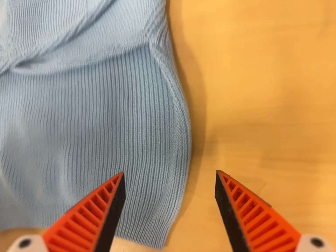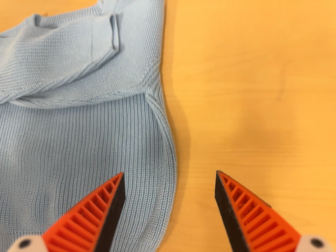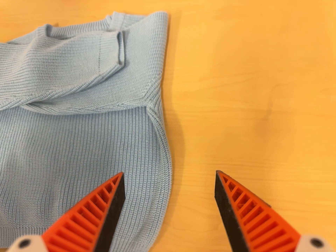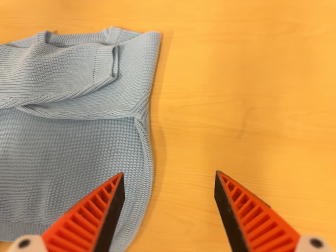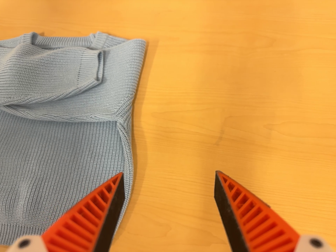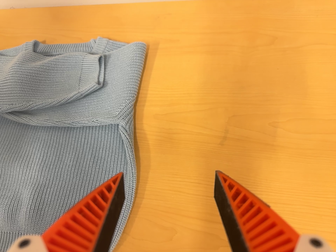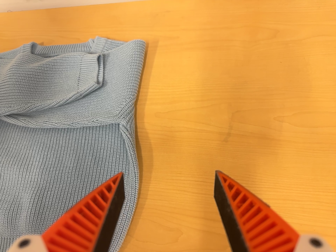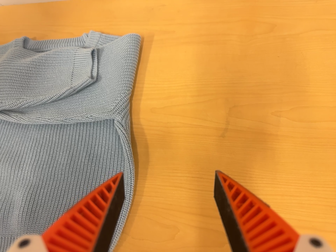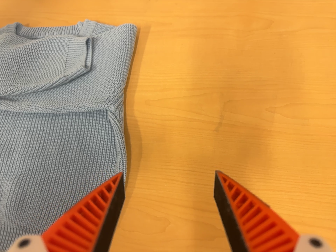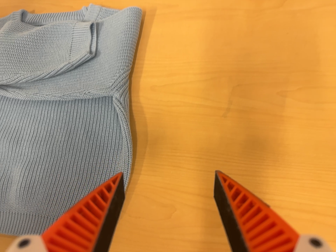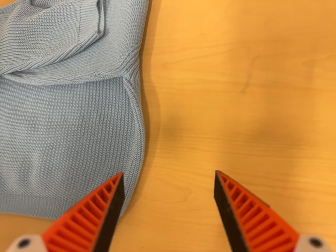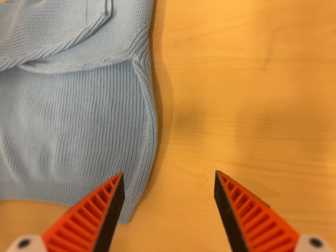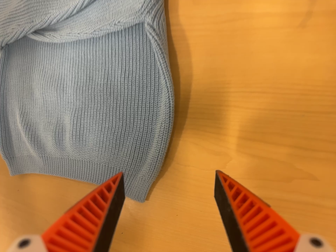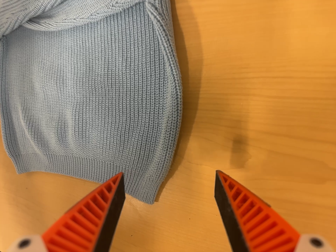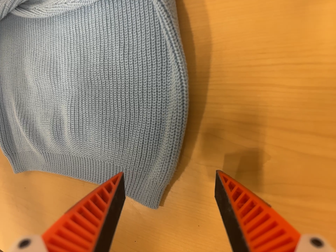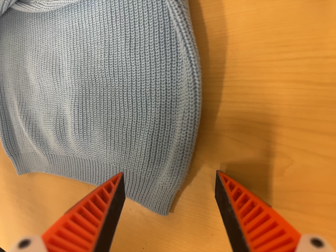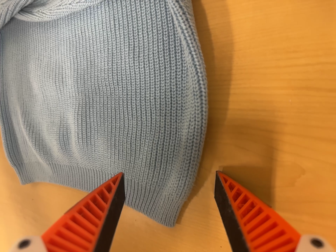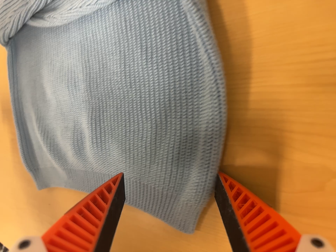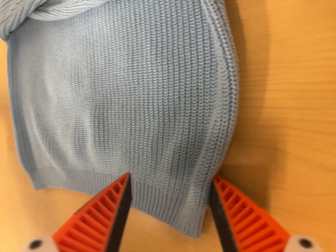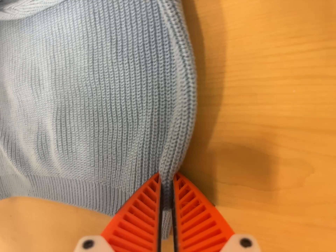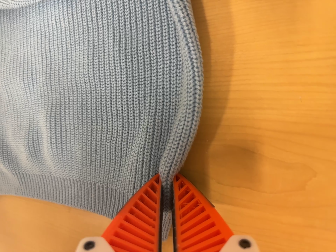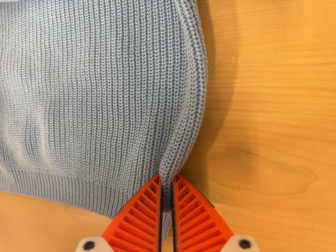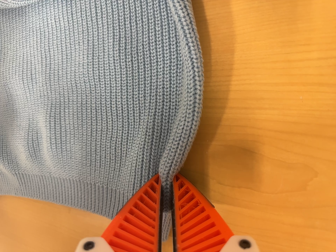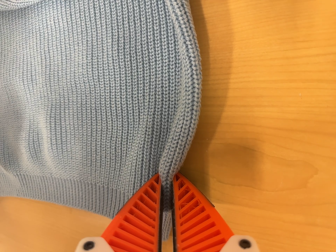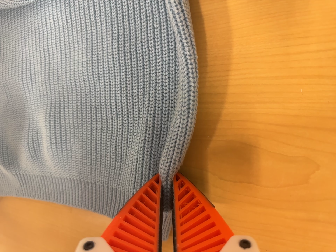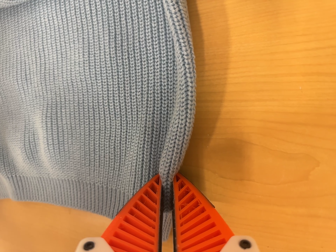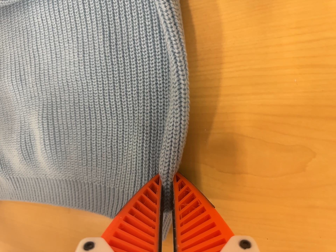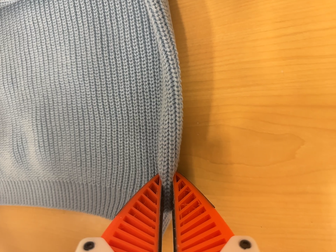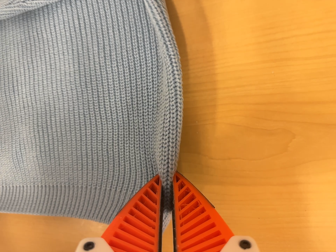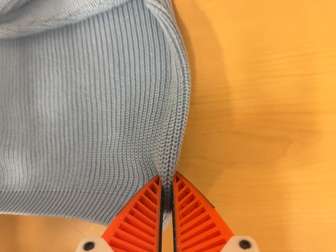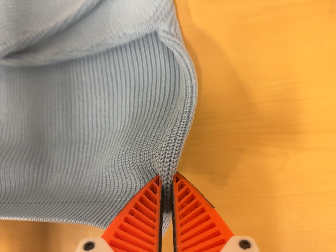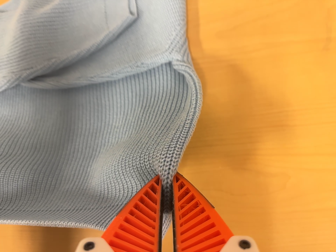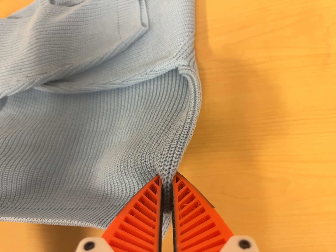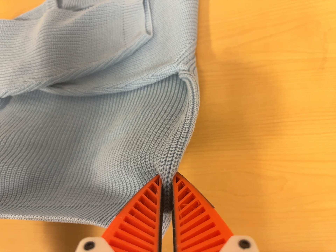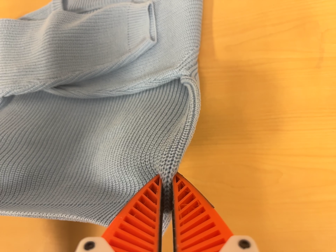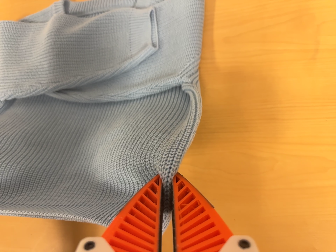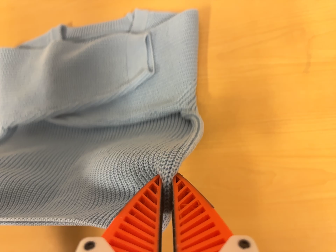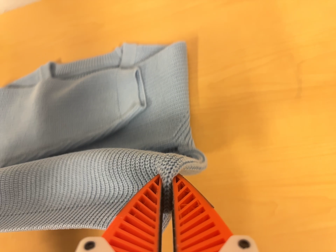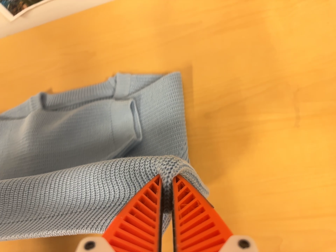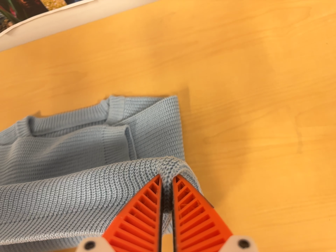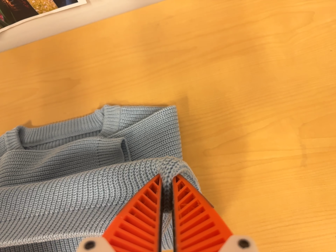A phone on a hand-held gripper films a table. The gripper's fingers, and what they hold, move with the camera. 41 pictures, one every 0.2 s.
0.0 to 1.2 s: The camera pans to its right by about 10 degrees. It travels backward, about 12 cm, so what stands in front gets smaller. Its aim tips toward the top of its view by about 15 degrees, and the scene shifts downward. It rolls about its line of sight by about 10 degrees, and the scene rotates clockwise.
1.2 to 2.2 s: The camera pans to its left by about 15 degrees. It travels forward and to its right, about 8 cm, so what stands in front looms larger. Its aim tips toward the bottom of its view by about 15 degrees, and the scene shifts upward.
2.2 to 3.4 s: The camera pans to its left by about 15 degrees. It travels forward, about 14 cm, so what stands in front looms larger. Its aim tips toward the bottom of its view by about 10 degrees, and the scene shifts upward.
3.4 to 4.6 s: The camera shifts only a little, or ends up much as it began.
4.6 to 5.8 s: The camera travels backward and to its left, about 7 cm, so what stands in front gets smaller. Its aim tips toward the top of its view by about 10 degrees.
5.8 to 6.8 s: The camera travels backward and to its left, about 12 cm, so what stands in front gets smaller.
6.8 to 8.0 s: The camera travels toward the top of its view and forward, about 12 cm, so close, fixed things drift downward. Its aim tips toward the top of its view by about 10 degrees, and the scene shifts downward. It rolls about its line of sight by about 10 degrees, and the scene rotates counterclockwise.
The film runs forward here.
